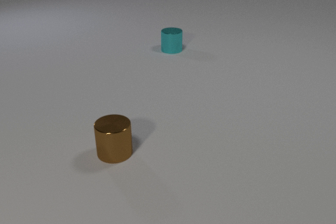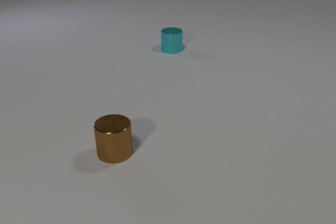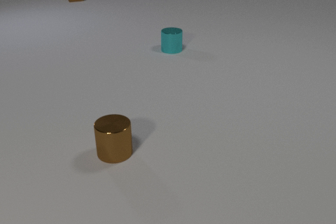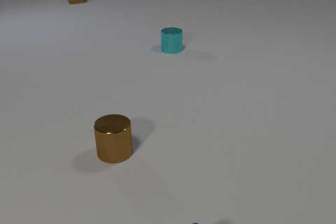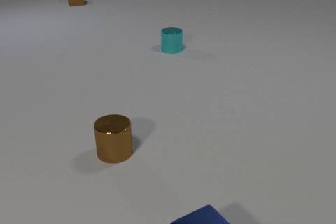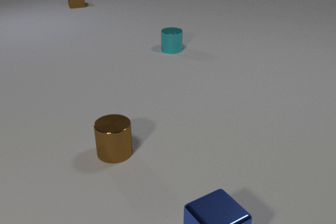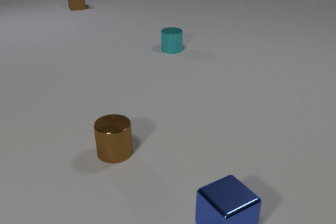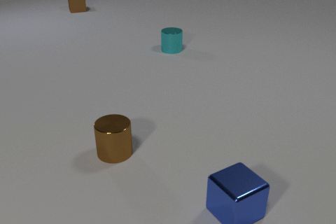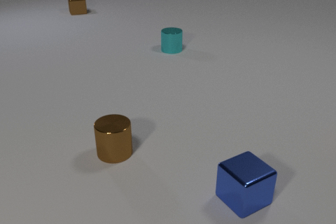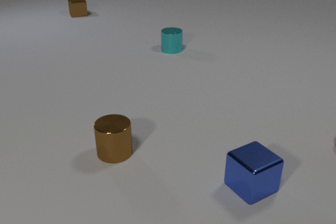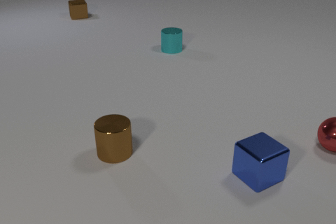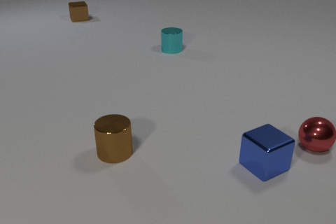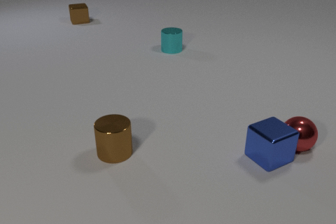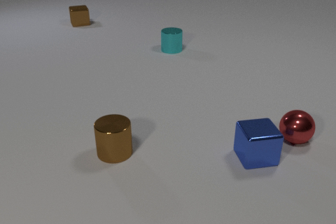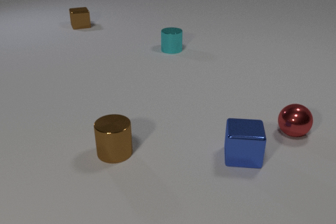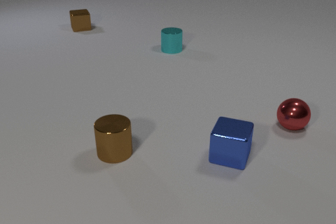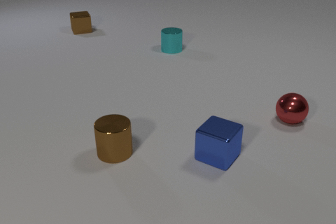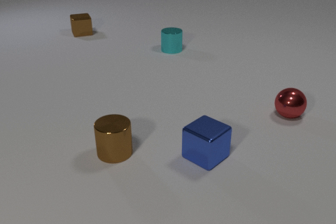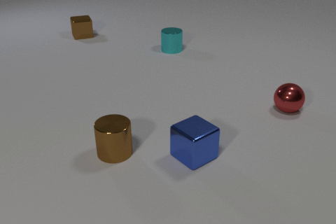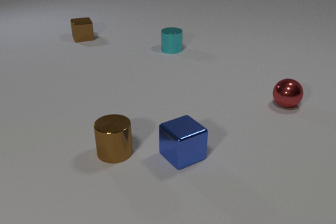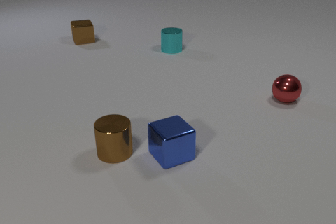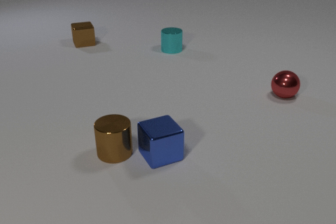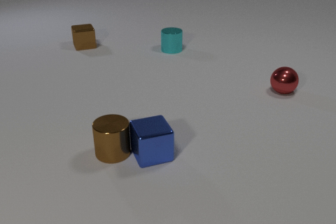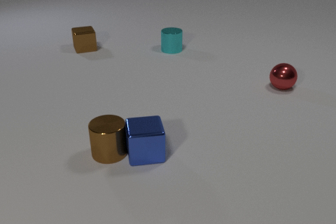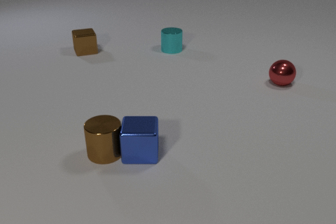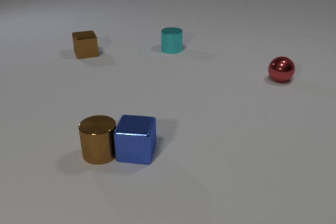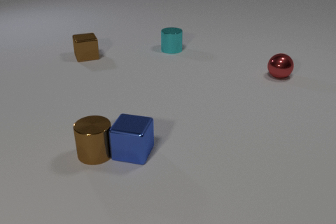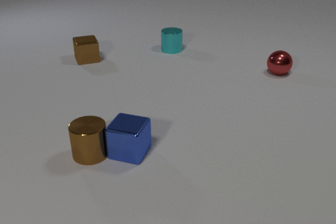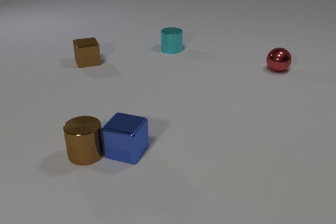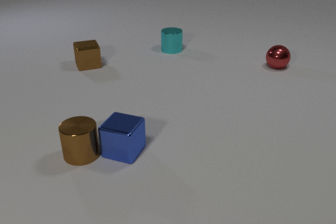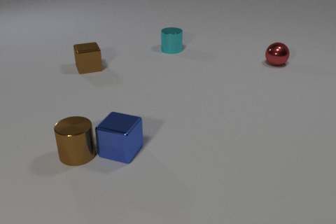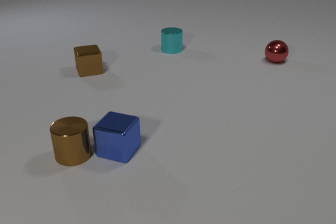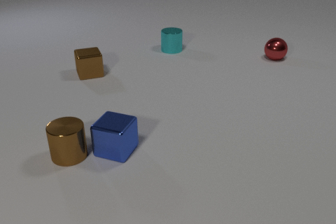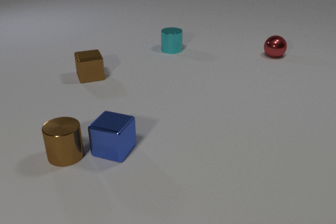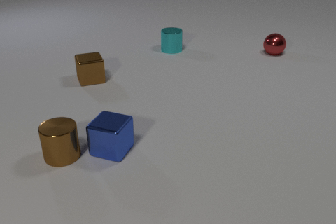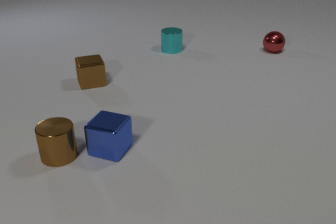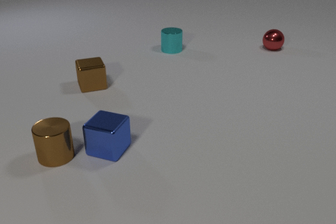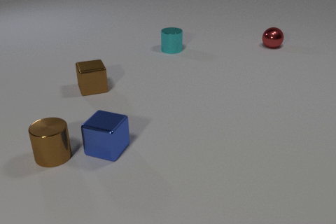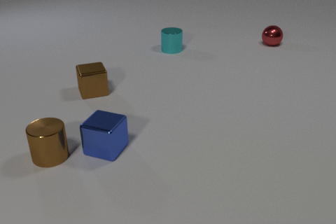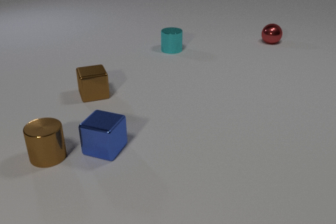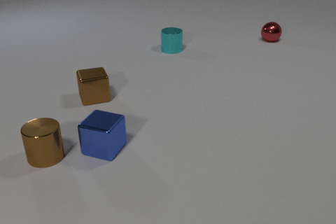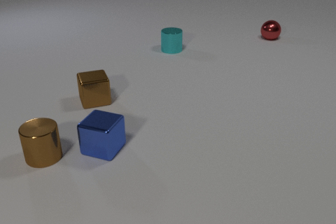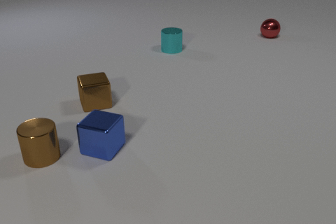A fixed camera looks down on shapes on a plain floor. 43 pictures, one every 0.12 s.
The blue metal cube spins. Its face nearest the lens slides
to the left.
The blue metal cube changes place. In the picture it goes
away from the camera.
0.00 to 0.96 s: The blue metal cube comes in at the bottom edge, slides away from the camera and to the right. The brown metal cube comes in at the top edge, slides toward the camera.
0.96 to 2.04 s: The blue metal cube slides away from the camera and to the left, spins clockwise seen from above by about 75 degrees, its near face sliding to the left. The red metal sphere comes in at the right edge, rolls to the left and away from the camera. The brown metal cube slides toward the camera. The blue metal cube and the red metal sphere collide.
2.04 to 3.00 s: The blue metal cube slides to the left, spins so that its near face slides to the left, clockwise seen from above. The red metal sphere rolls away from the camera. The brown metal cylinder slides to the left. The brown metal cube slides toward the camera. The blue metal cube and the brown metal cylinder collide.
3.00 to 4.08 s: The blue metal cube slides to the left. The red metal sphere rolls away from the camera. The brown metal cylinder slides to the left. The brown metal cube slides toward the camera.
4.08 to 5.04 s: The blue metal cube slides to the left. The red metal sphere rolls away from the camera. The brown metal cylinder slides to the left. The brown metal cube slides toward the camera.
How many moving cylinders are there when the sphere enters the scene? 0.
What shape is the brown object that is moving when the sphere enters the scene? cube.
Are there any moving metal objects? yes.
